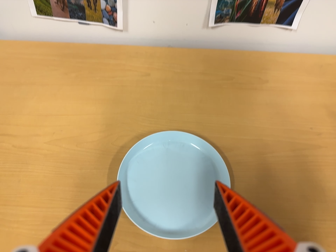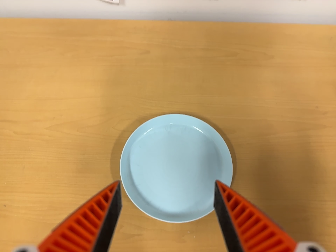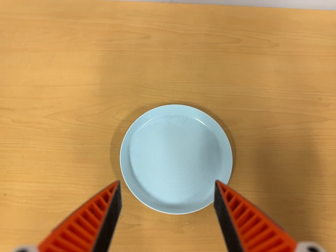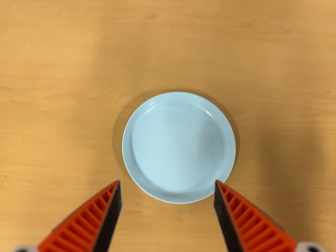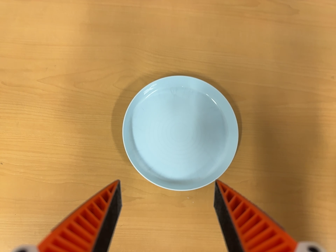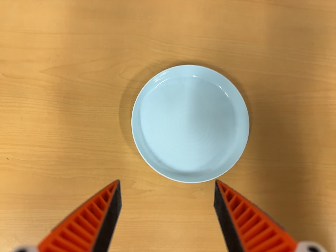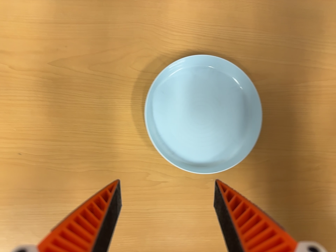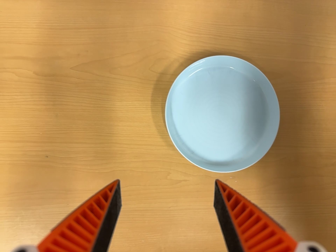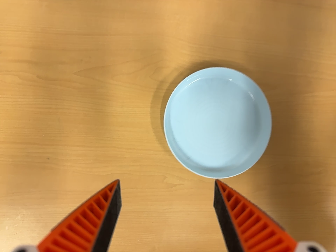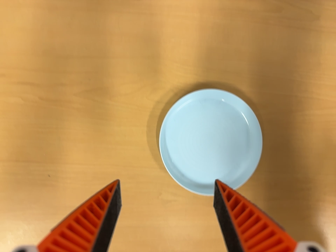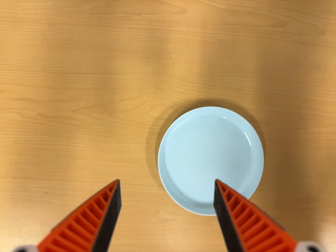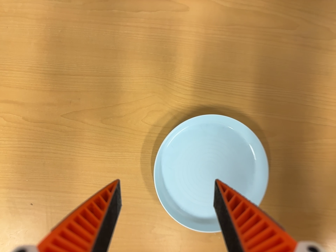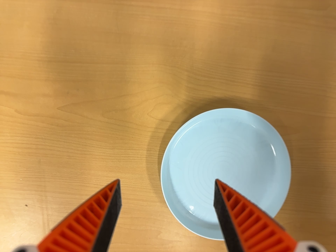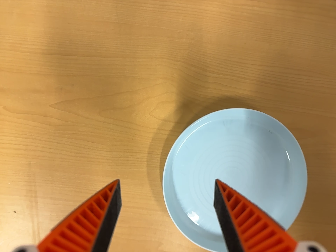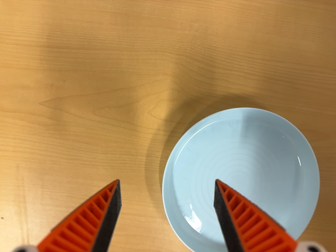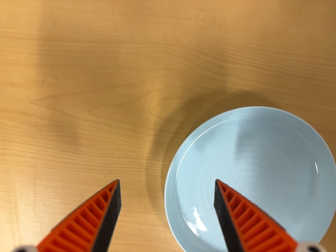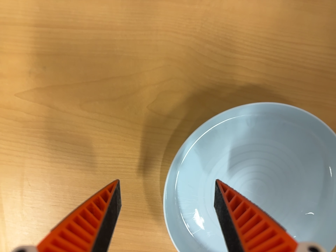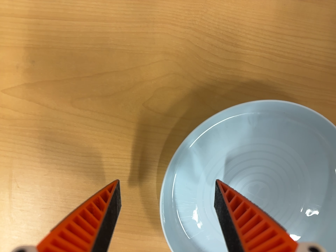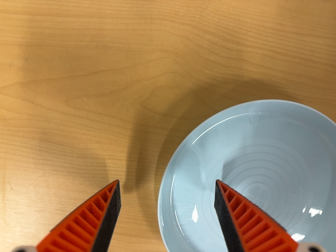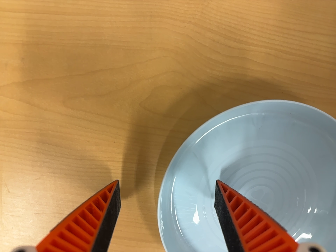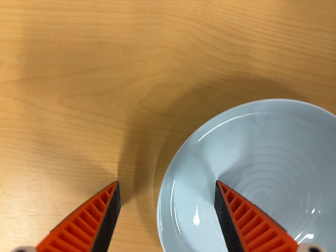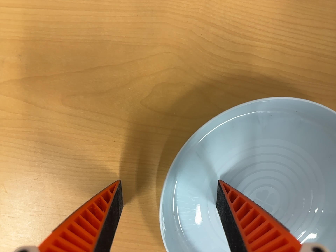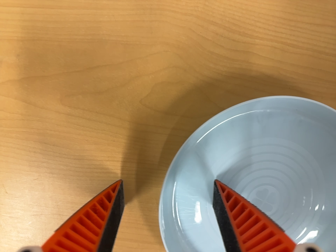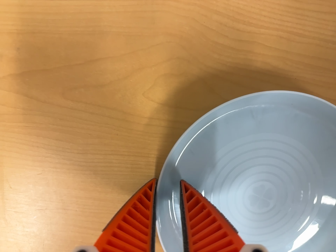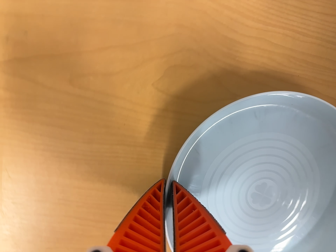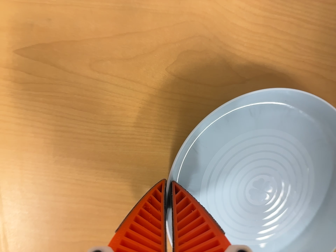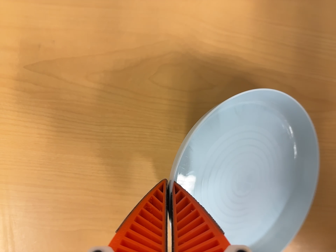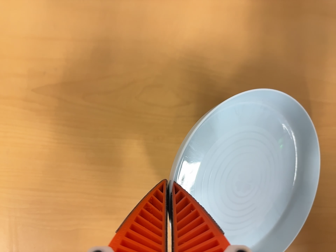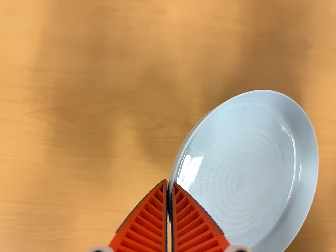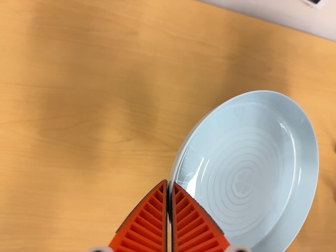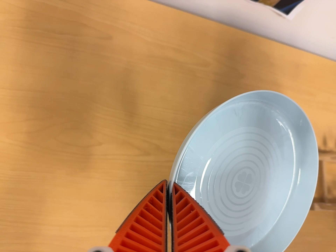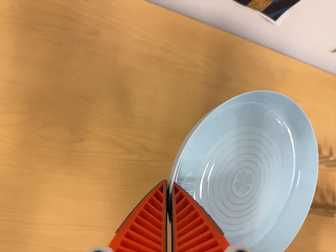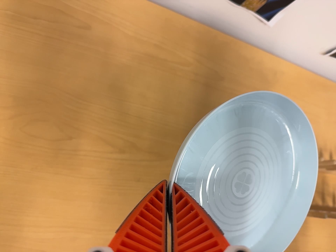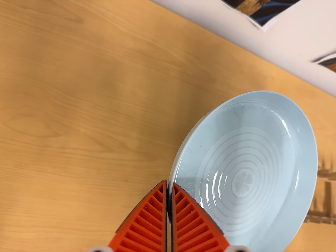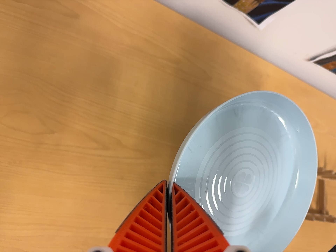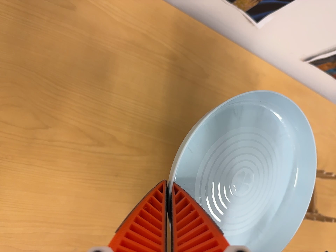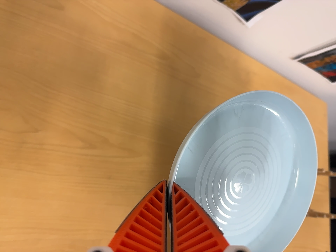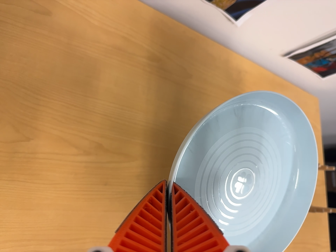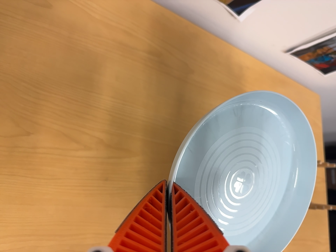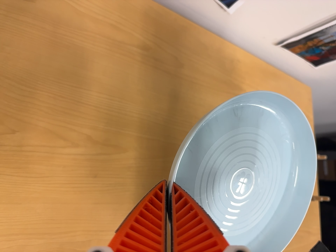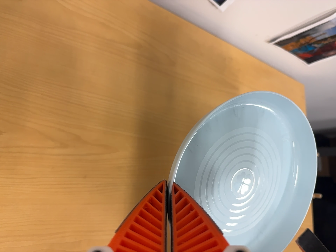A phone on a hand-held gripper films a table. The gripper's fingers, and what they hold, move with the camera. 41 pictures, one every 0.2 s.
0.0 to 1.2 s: The camera travels toward the top of its view and to its left, about 14 cm. Its aim tips toward the bottom of its view by about 30 degrees, and the scene shifts upward.
1.2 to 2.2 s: The camera travels toward the top of its view, about 12 cm, so close, fixed things drift downward.
2.2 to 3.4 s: The camera travels forward, about 16 cm, so what stands in front looms larger.
3.4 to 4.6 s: The camera shifts only a little, or ends up much as it began.
4.6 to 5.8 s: The scene slides to the left, as the camera pans about 15 degrees to its right. It travels backward and toward the bottom of its view, about 22 cm, so what stands in front gets smaller. Its aim tips toward the top of its view by about 20 degrees.
5.8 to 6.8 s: The camera swings to its right by about 15 degrees, and the scene slides to the left.
6.8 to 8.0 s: The camera shifts only a little, or ends up much as it began.
The film runs forward here.
